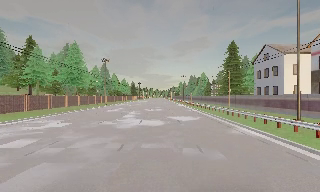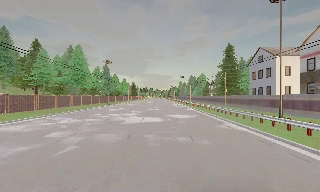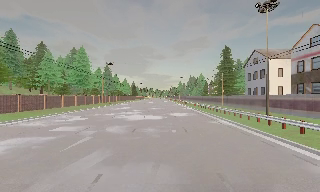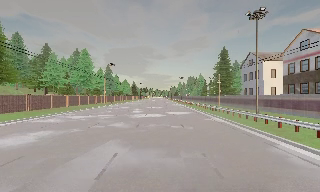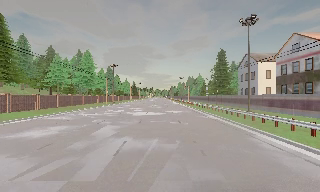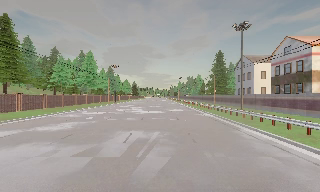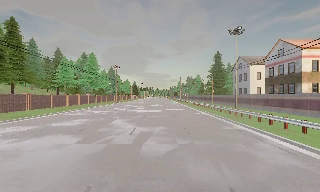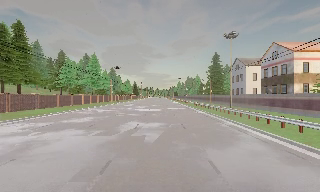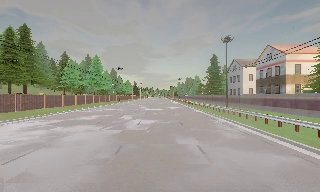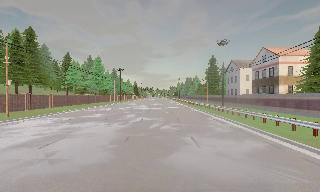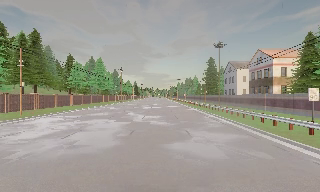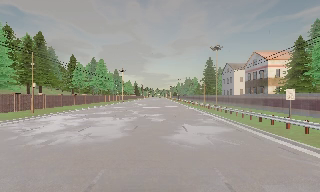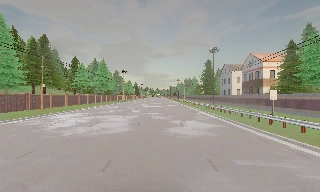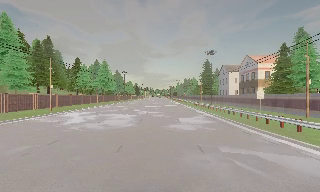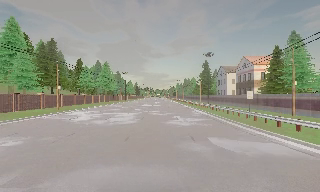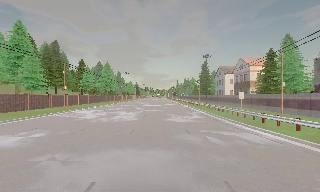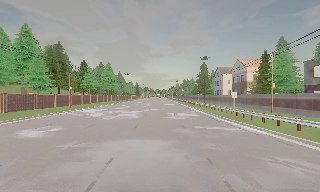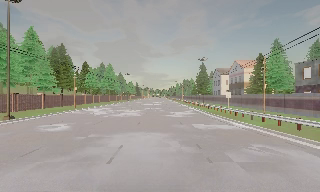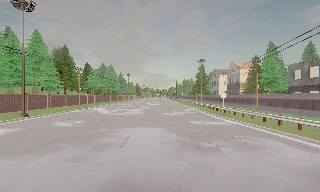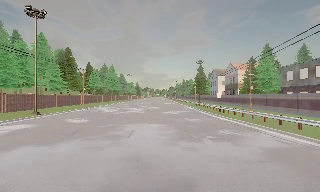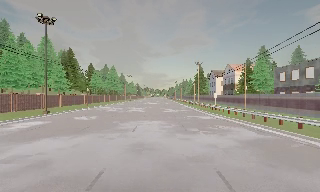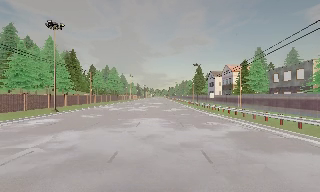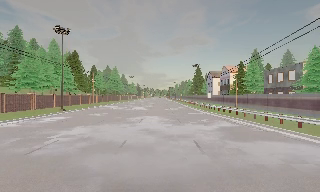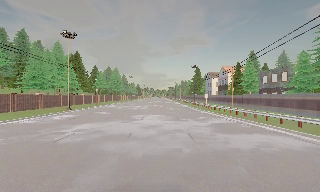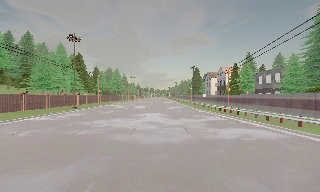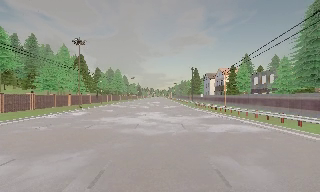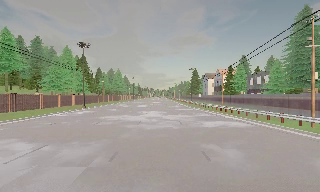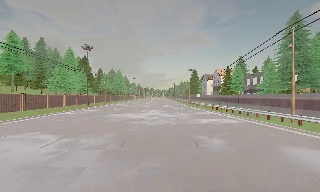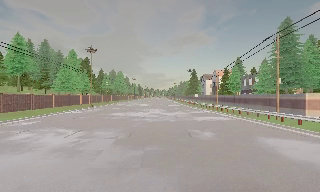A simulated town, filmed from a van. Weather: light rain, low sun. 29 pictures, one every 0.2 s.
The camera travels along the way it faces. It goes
backward.
0.0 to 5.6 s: The camera travels backward, about 45 m, so what stands in front gets smaller.
The film runs backward here.
